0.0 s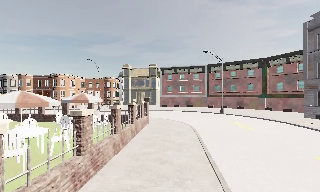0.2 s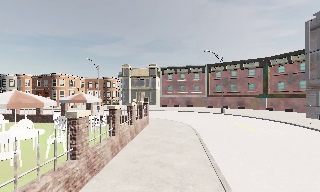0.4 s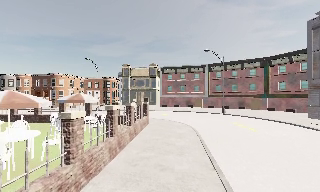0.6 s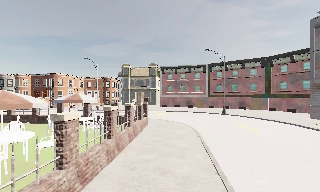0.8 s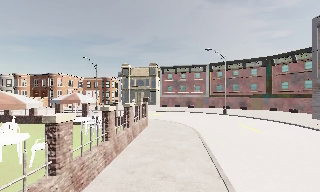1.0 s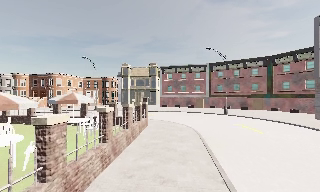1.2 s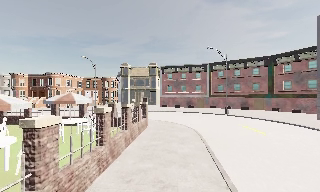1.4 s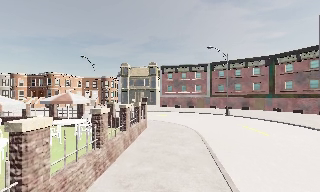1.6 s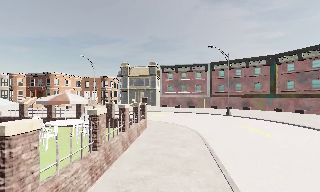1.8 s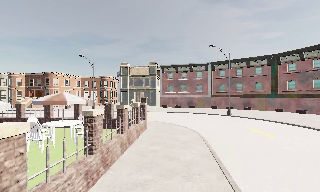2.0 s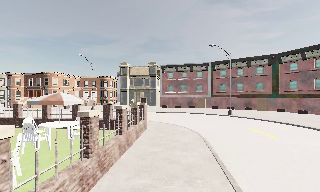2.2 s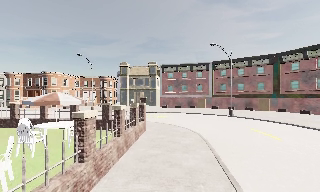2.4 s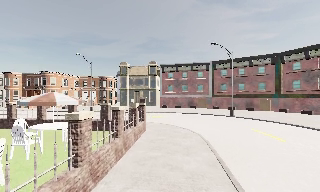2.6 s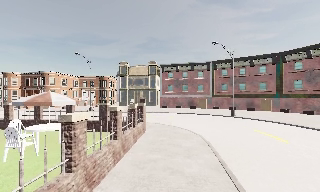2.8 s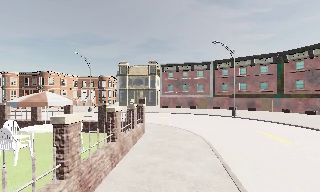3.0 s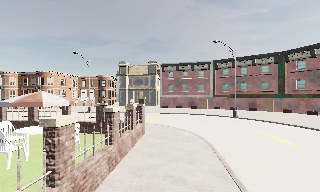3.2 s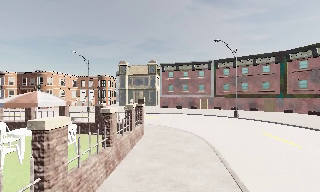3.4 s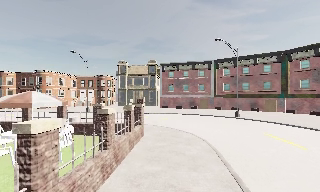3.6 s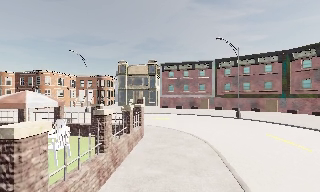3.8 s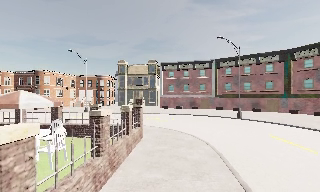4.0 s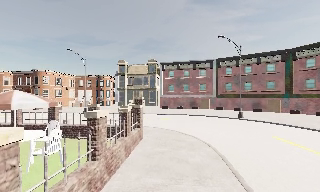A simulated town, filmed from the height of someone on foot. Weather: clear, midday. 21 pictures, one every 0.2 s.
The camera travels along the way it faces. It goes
forward.
0.0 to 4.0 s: The camera travels forward, about 5 m, so what stands in front looms larger.
The film runs forward here.
